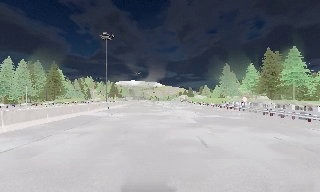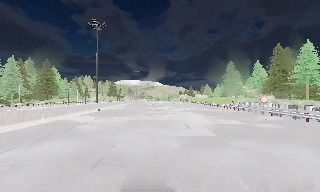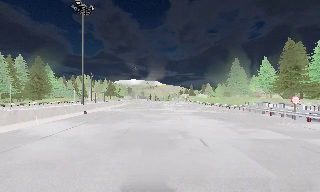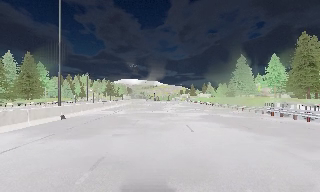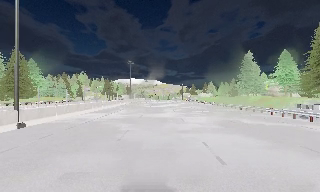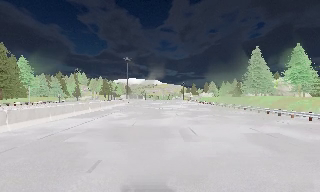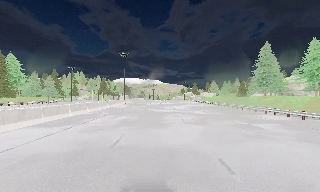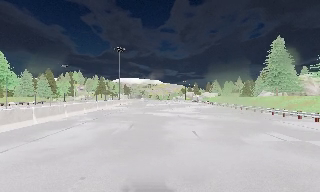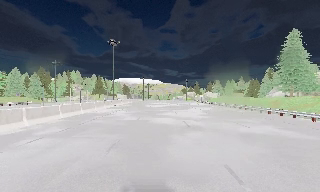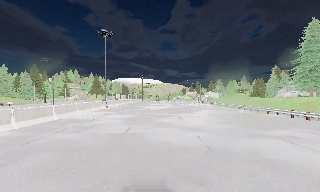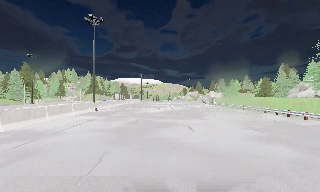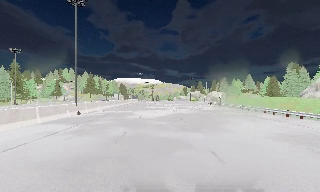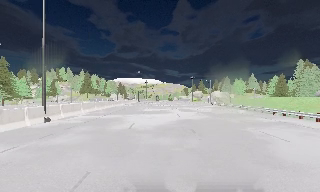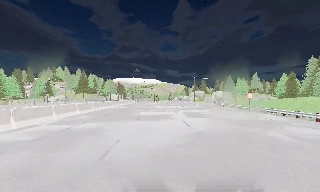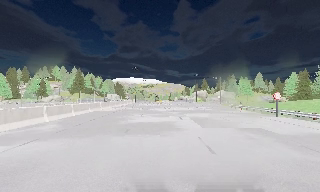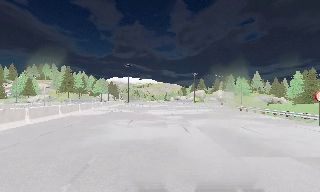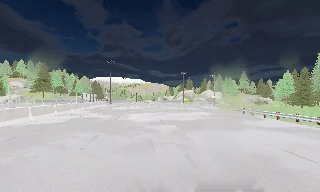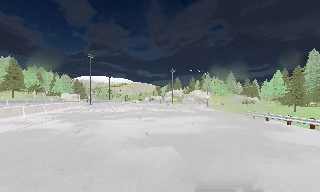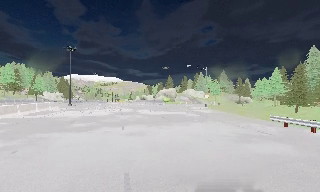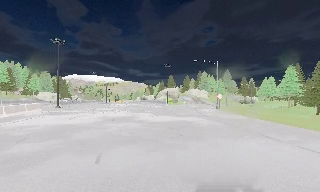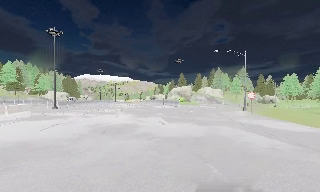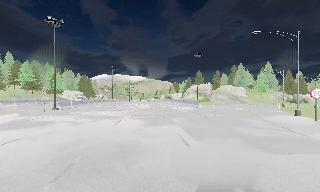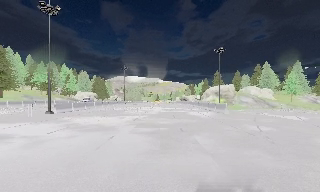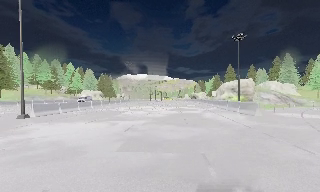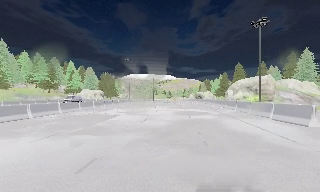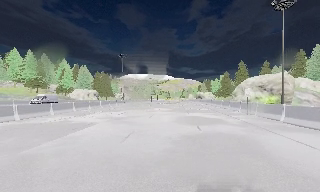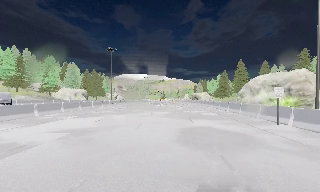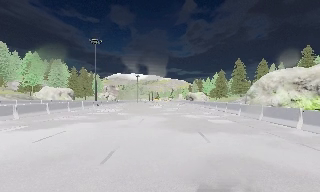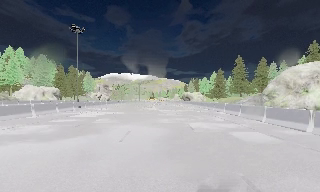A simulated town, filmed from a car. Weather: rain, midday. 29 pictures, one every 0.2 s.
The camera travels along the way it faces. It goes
forward.
0.0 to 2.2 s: The camera travels forward, about 45 m, so what stands in front looms larger.
2.2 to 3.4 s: The camera swings to its right by about 10 degrees, and the scene slides to the left. It travels forward, about 25 m, so what stands in front looms larger.
3.4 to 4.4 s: The scene slides to the right, as the camera pans about 10 degrees to its left. It travels forward, about 25 m, so what stands in front looms larger.
4.4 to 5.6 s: The camera travels forward, about 30 m, so what stands in front looms larger.
The film runs forward here.
